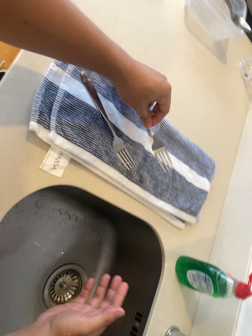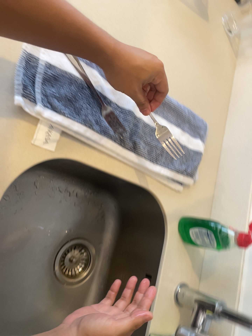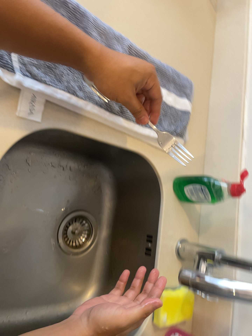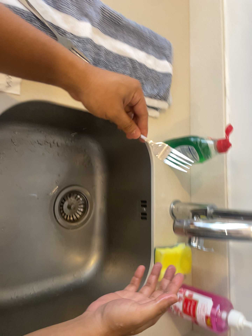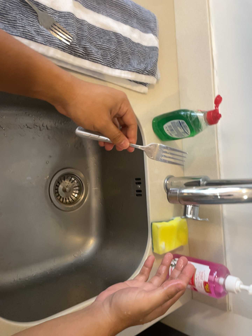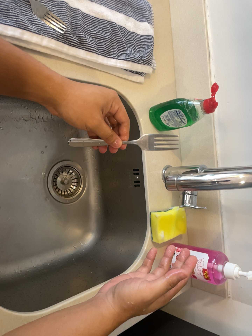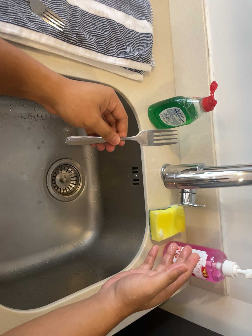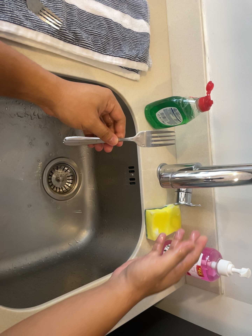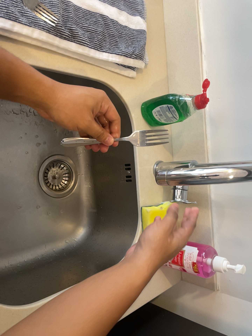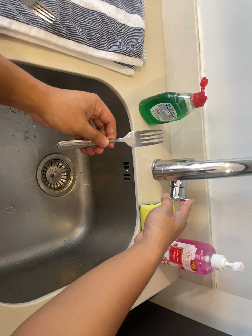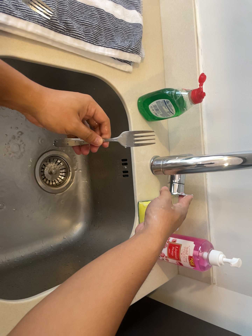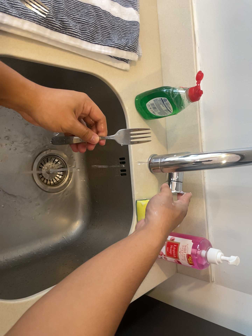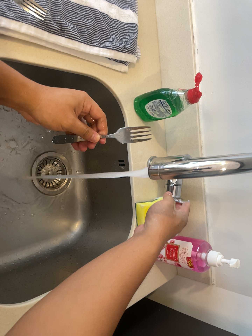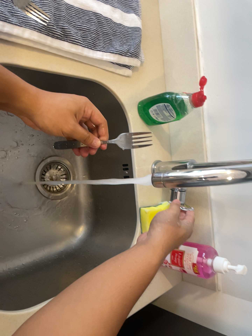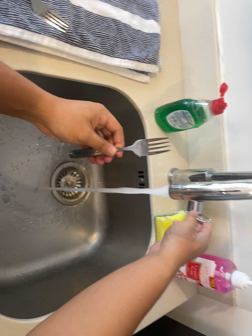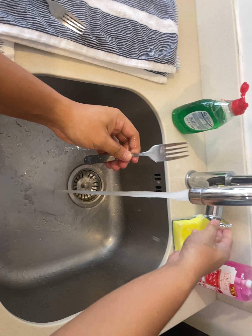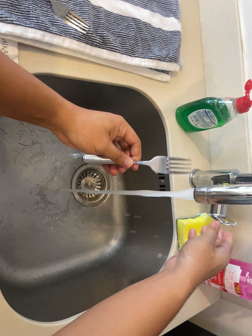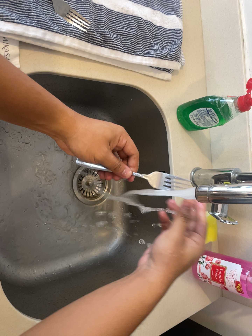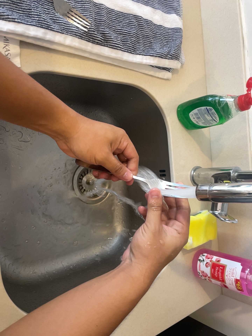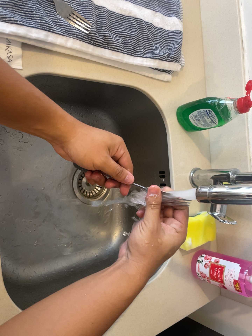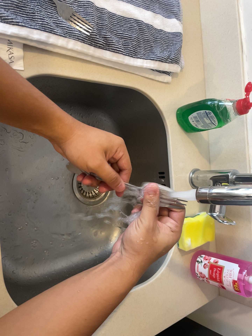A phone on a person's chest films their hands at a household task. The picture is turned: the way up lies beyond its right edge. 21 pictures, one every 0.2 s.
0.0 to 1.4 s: The camera travels toward the bottom of its view, about 10 cm, so close, fixed things drift upward. Its aim tips toward the bottom of its view by about 20 degrees, and the scene shifts upward. It rolls about its line of sight by about 25 degrees, and the scene rotates counterclockwise.
1.4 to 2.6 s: The camera keeps its place and its aim.
2.6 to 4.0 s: The camera shifts only a little, or ends up much as it began.
The film runs backward here.
